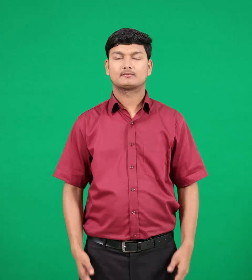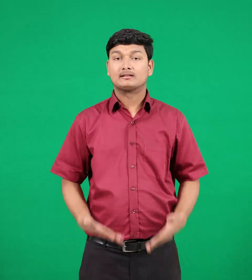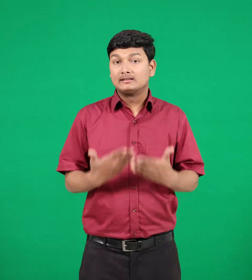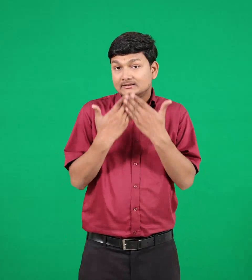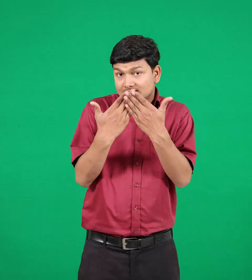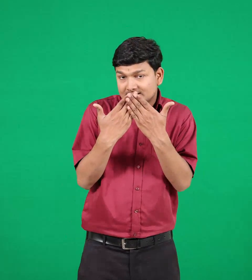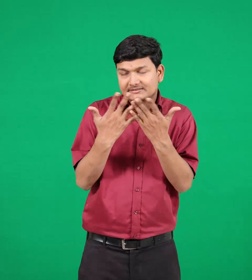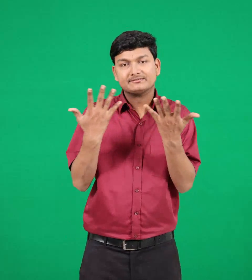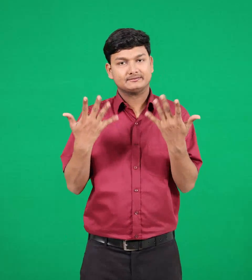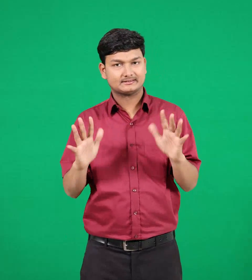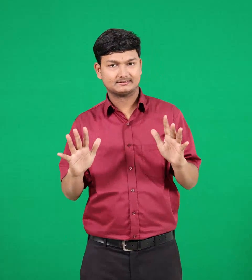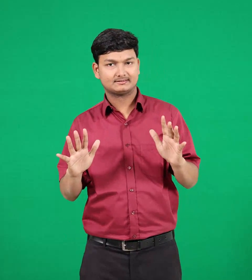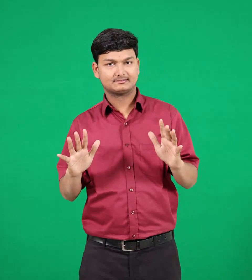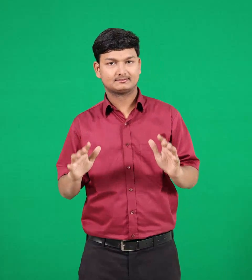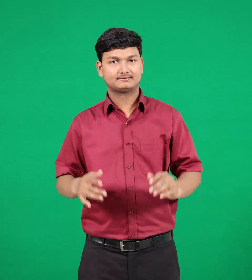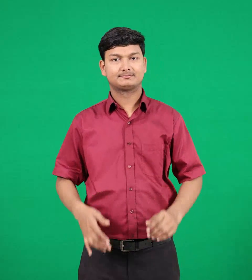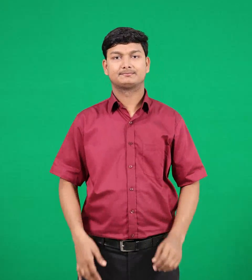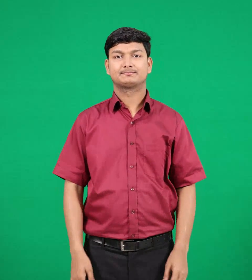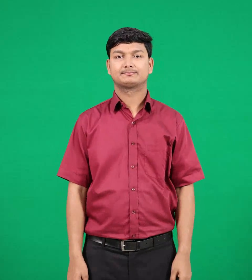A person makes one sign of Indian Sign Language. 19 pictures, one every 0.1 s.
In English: studied
